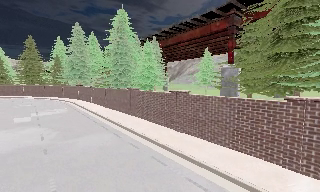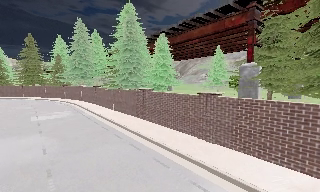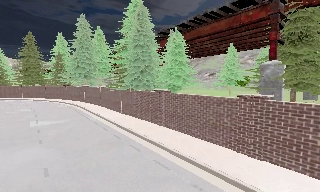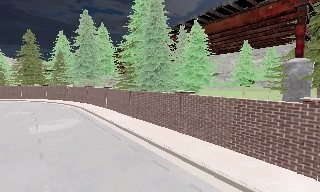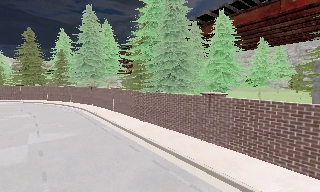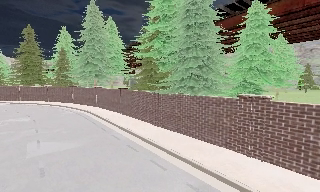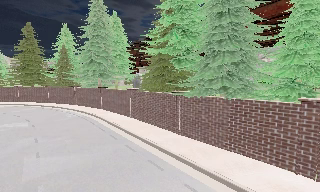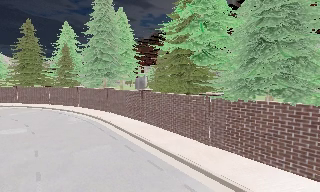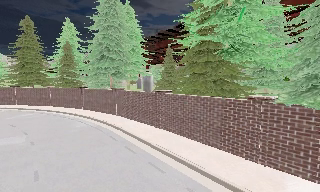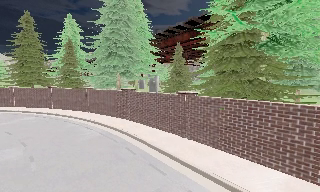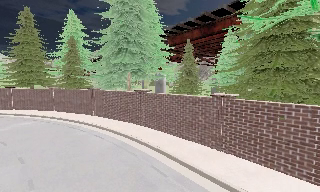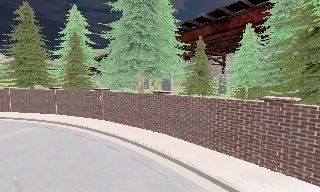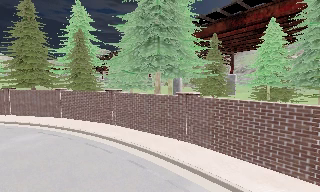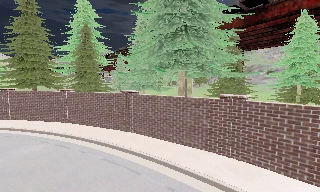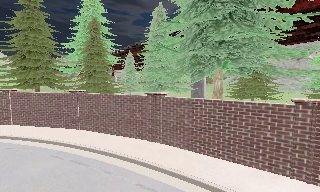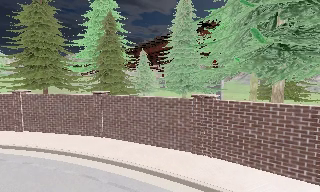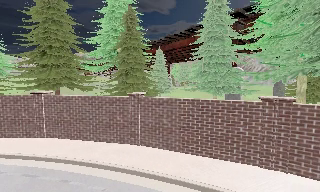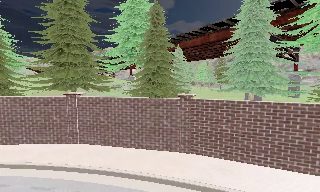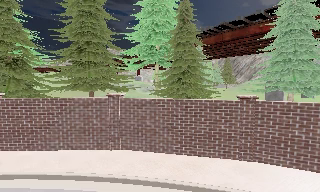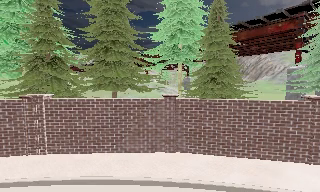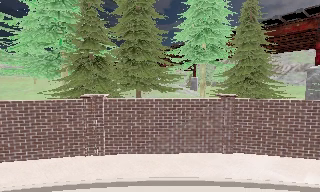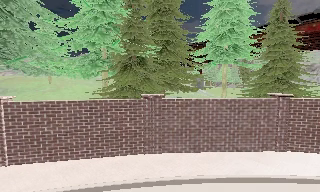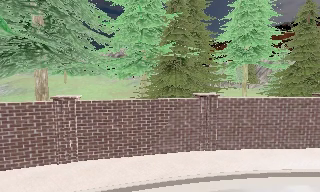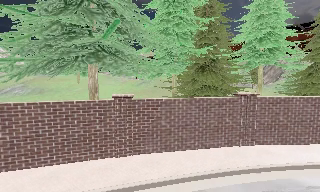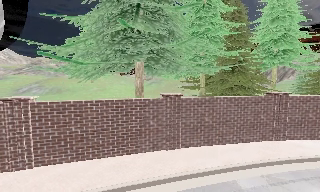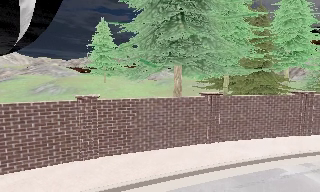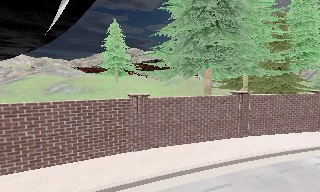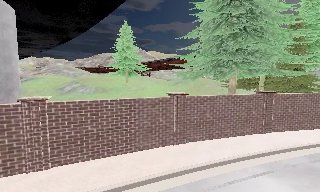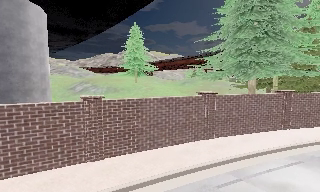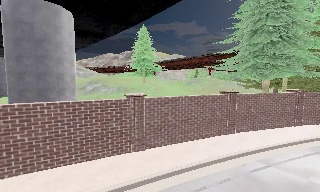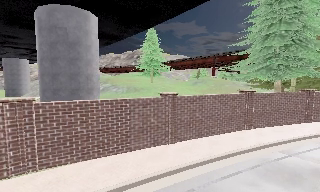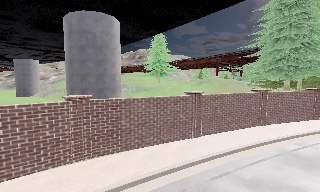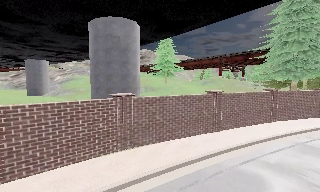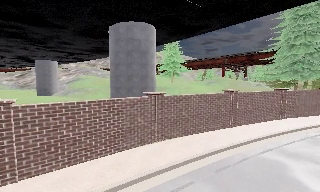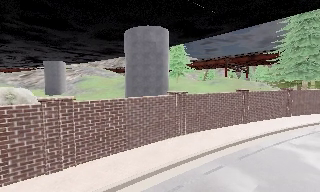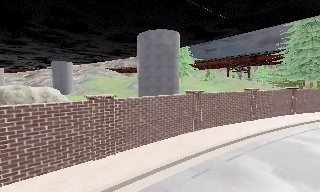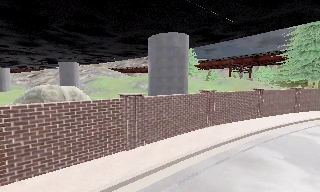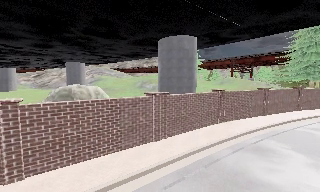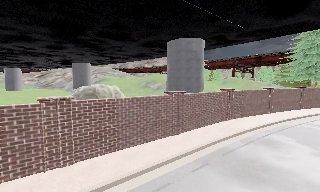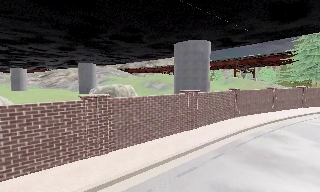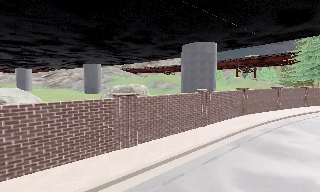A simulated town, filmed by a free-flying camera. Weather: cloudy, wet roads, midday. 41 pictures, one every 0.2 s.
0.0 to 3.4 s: The camera travels forward and to its left, about 35 m, so what stands in front looms larger.
3.4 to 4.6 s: The camera travels to its left, about 14 m, so close, fixed things drift to the right.
4.6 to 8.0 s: The camera travels to its left and backward, about 30 m, so close, fixed things drift to the right.
The film runs forward here.
